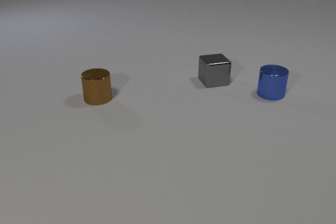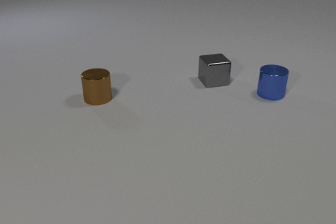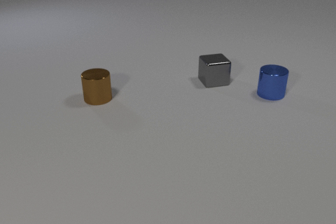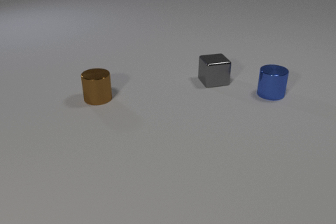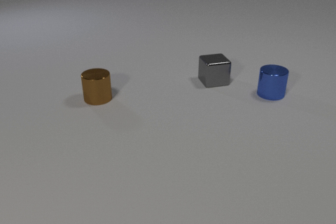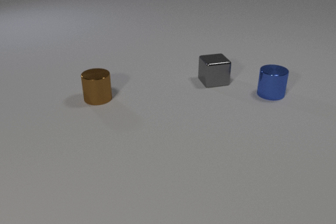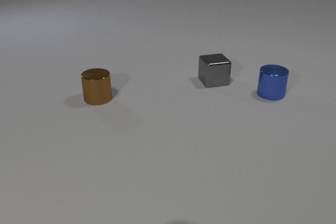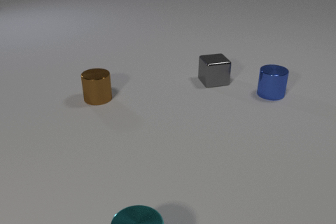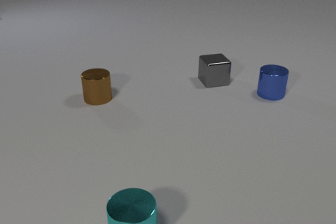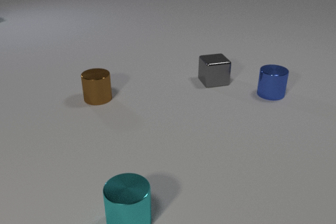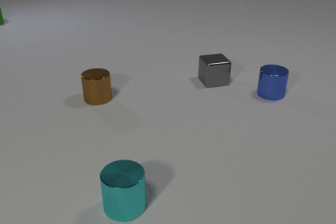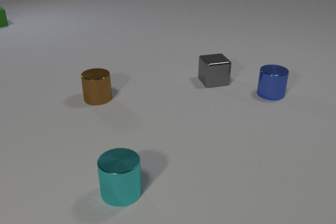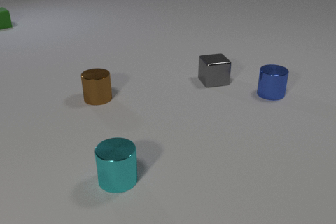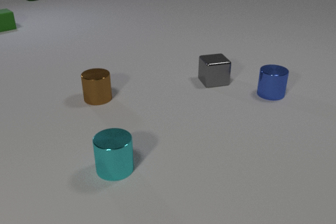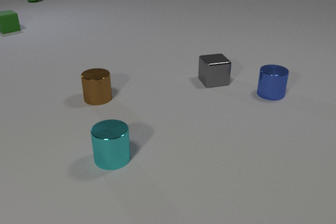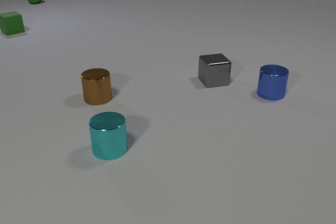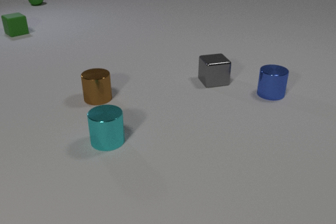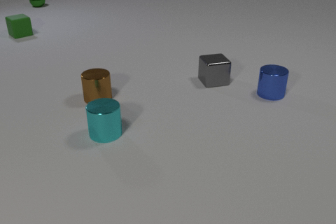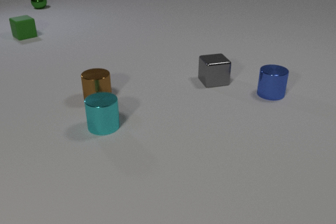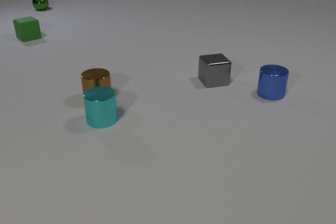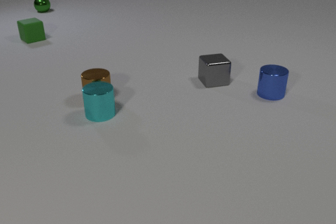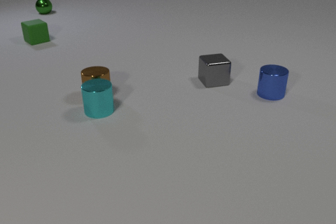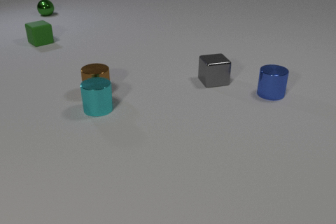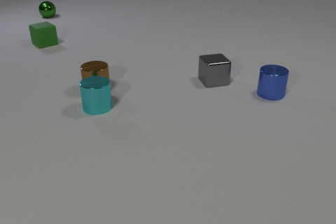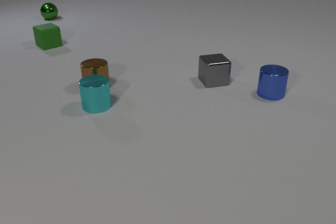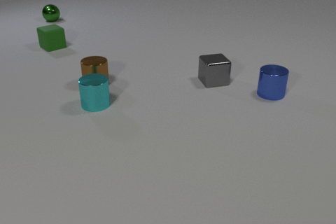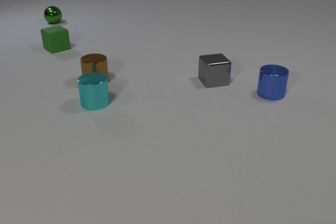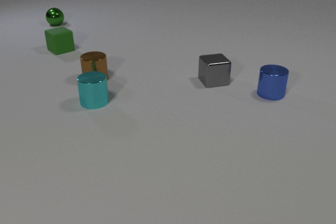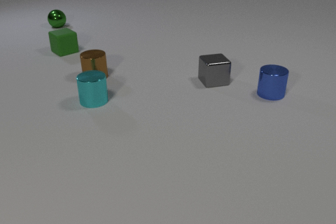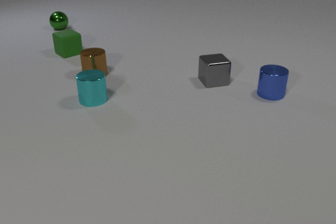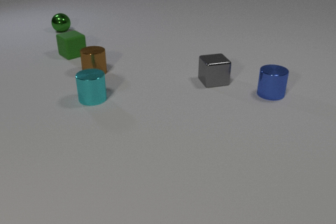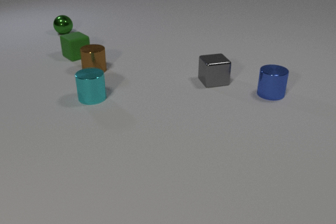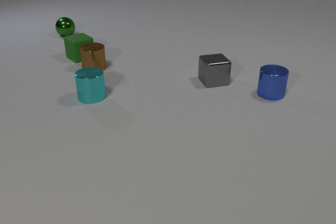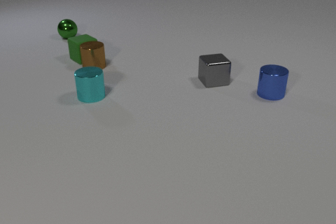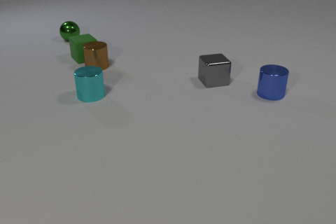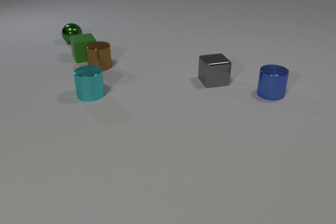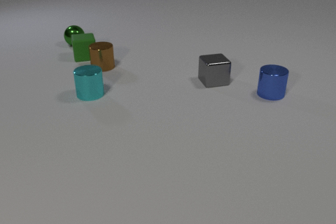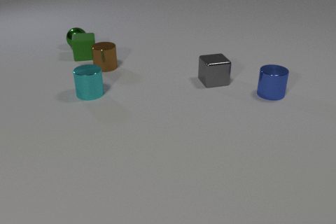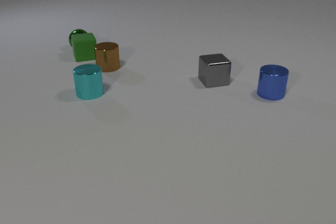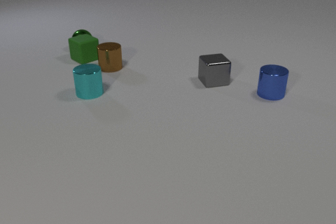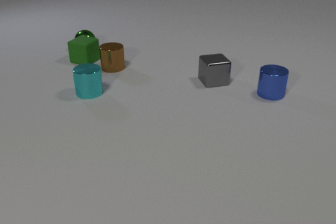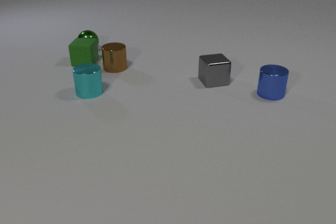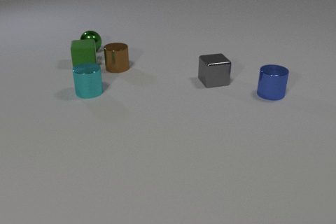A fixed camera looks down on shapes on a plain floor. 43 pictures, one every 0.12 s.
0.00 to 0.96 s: The cyan metal cylinder comes in at the bottom edge, slides away from the camera.
0.96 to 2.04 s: The cyan metal cylinder slides away from the camera. The green rubber cube comes in at the left edge, slides toward the camera and to the right. The green metal sphere comes in at the top edge, rolls toward the camera.
2.04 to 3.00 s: The cyan metal cylinder slides away from the camera. The brown metal cylinder slides away from the camera. The green rubber cube slides toward the camera and to the right. The green metal sphere rolls toward the camera. The cyan metal cylinder and the brown metal cylinder collide.
3.00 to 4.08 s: The cyan metal cylinder slides away from the camera. The brown metal cylinder slides away from the camera. The green rubber cube slides toward the camera and to the right. The green metal sphere rolls toward the camera. The brown metal cylinder and the green rubber cube collide.
4.08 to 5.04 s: The cyan metal cylinder slides away from the camera. The brown metal cylinder slides to the right. The green rubber cube slides toward the camera, spins counterclockwise seen from above by about 75 degrees, its near face sliding to the right. The green metal sphere rolls toward the camera and to the right. The green rubber cube and the green metal sphere collide.
What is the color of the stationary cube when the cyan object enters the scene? gray.
Are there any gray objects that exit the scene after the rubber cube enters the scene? no.
What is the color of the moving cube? green.
